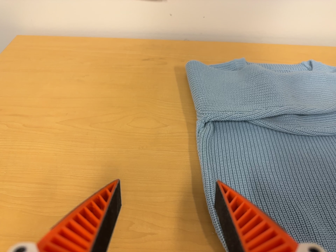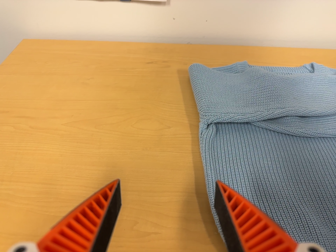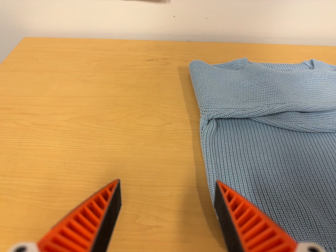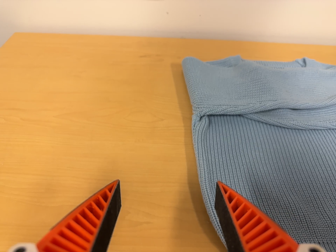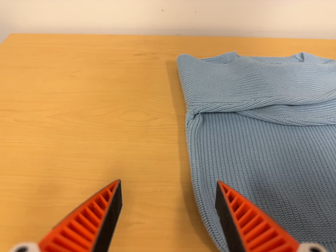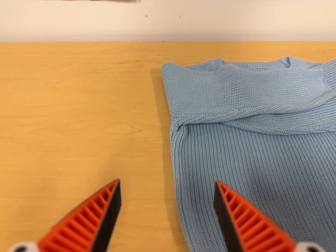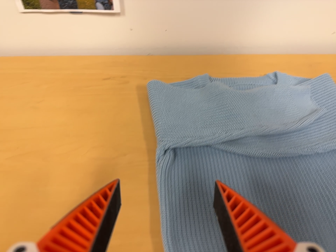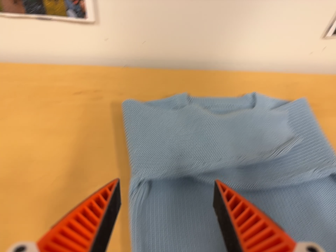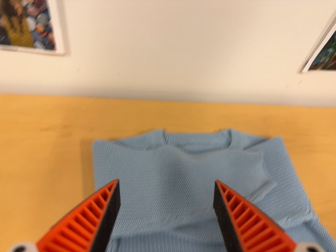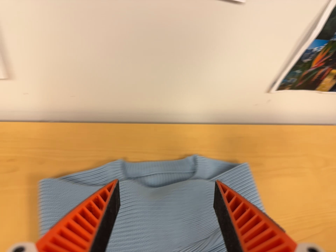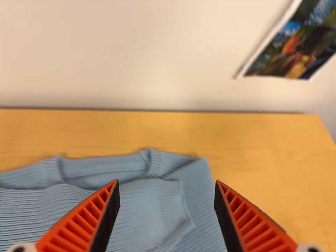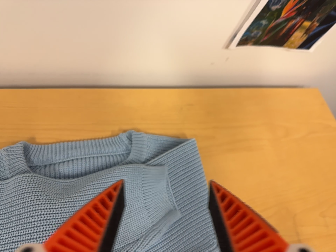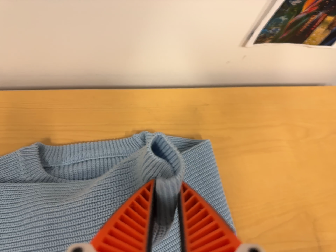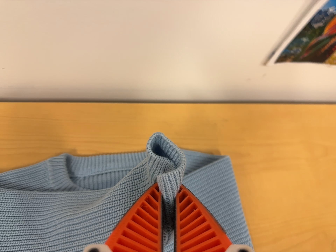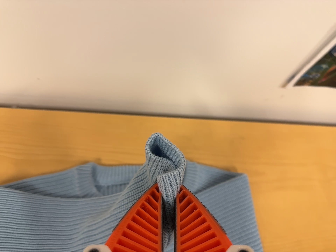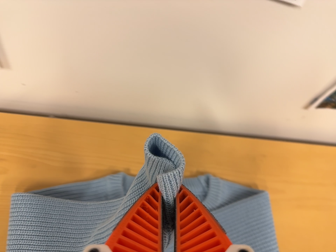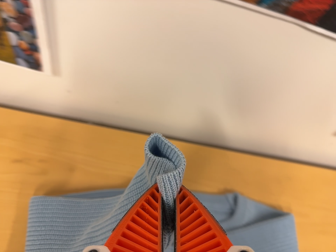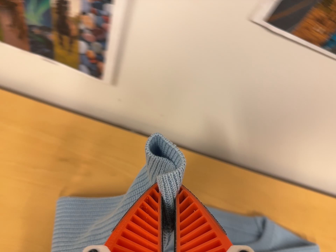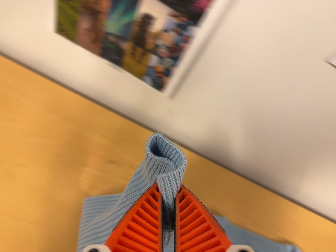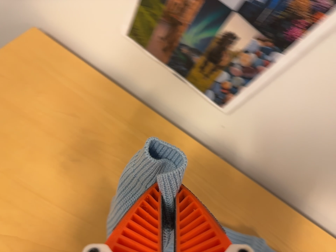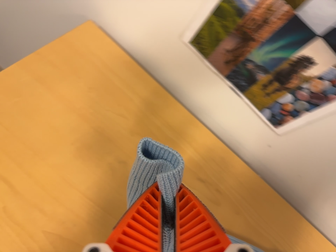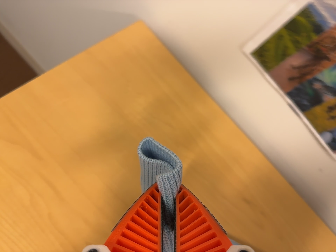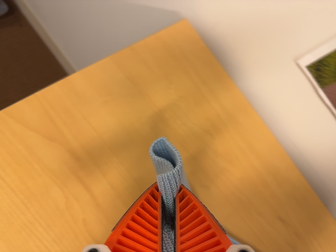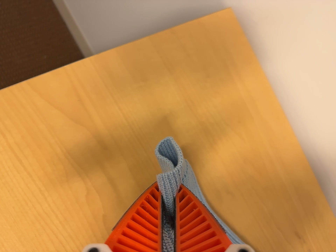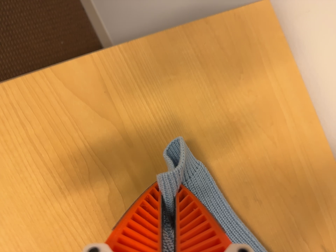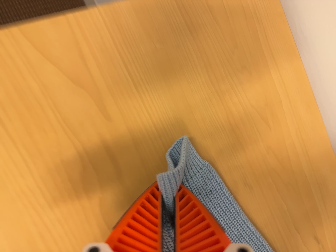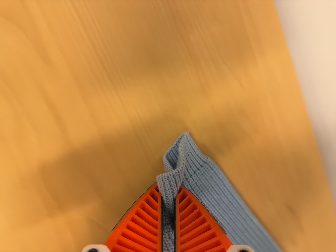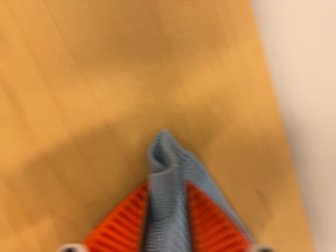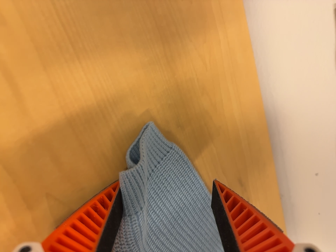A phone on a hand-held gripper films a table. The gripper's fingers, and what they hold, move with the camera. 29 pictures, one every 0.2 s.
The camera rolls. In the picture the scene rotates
clockwise.
0.0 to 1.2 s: The camera travels toward the top of its view and to its right, about 8 cm, so close, fixed things drift downward.
1.2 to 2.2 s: The scene slides to the left, as the camera pans about 20 degrees to its right. It travels toward the top of its view, forward and to its right, about 32 cm. Its aim tips toward the bottom of its view by about 15 degrees.
2.2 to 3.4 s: The camera swings to its left by about 15 degrees, and the scene slides to the right. It travels to its left and backward, about 18 cm, so close, fixed things drift to the right. Its aim tips toward the top of its view by about 10 degrees, and the scene shifts downward. It rolls about its line of sight by about 20 degrees, and the scene rotates clockwise.
3.4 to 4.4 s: The camera pans to its left by about 10 degrees. It travels to its left, about 34 cm, so close, fixed things drift to the right. It rolls about its line of sight by about 35 degrees, and the scene rotates clockwise.
4.4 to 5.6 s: The scene slides to the left, as the camera pans about 15 degrees to its right. It travels forward and to its left, about 12 cm, so what stands in front looms larger. Its aim tips toward the bottom of its view by about 15 degrees, and the scene shifts upward. It rolls about its line of sight by about 15 degrees, and the scene rotates clockwise.
The film runs backward here.
